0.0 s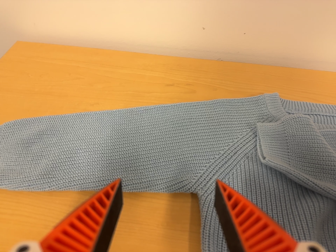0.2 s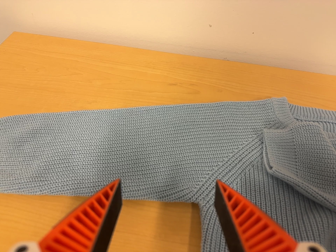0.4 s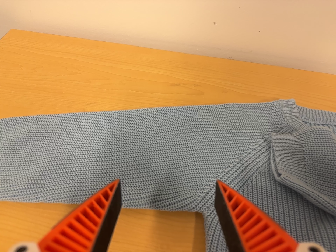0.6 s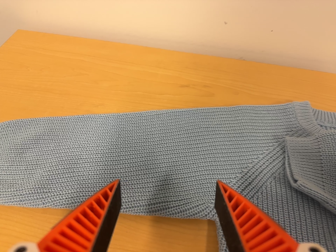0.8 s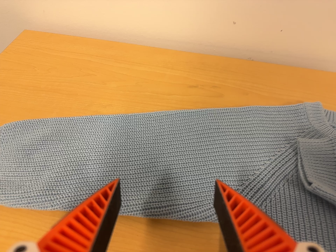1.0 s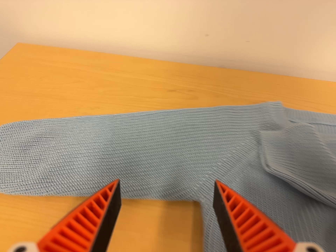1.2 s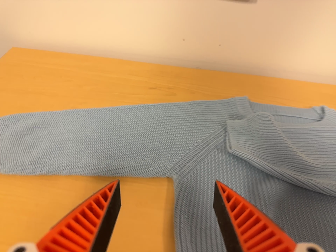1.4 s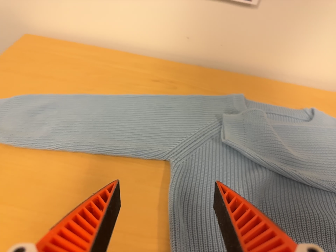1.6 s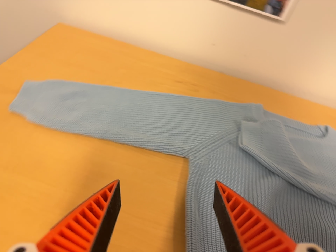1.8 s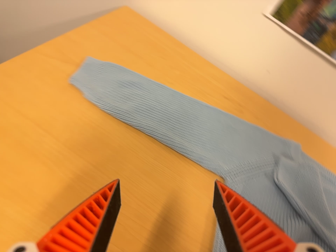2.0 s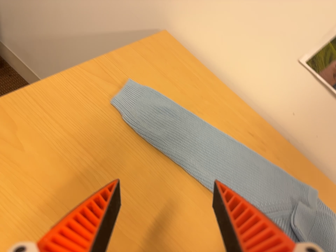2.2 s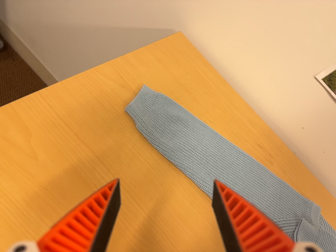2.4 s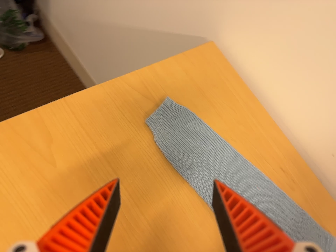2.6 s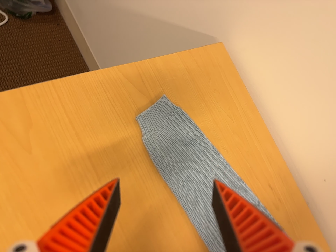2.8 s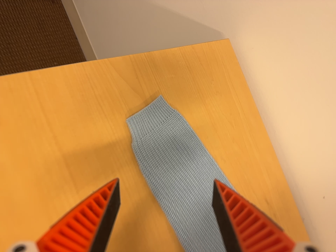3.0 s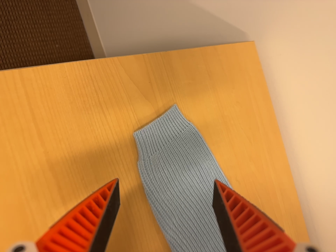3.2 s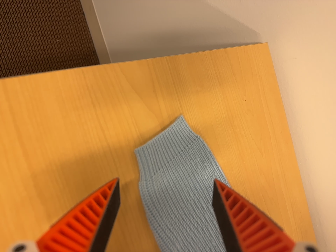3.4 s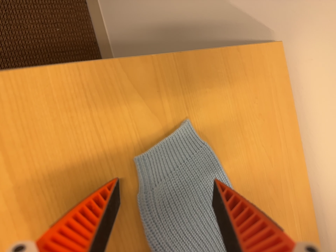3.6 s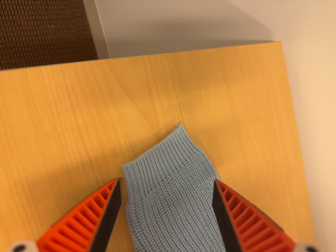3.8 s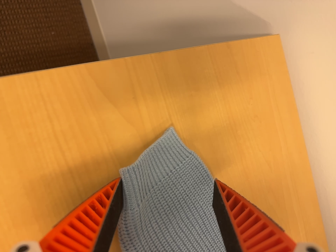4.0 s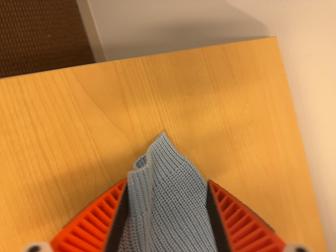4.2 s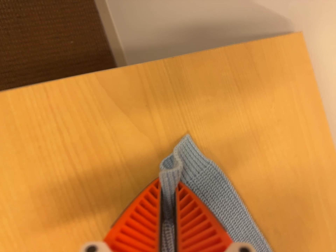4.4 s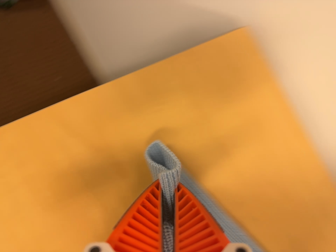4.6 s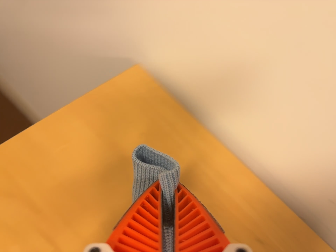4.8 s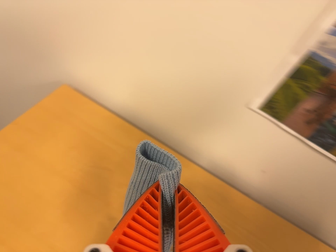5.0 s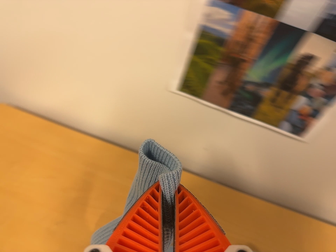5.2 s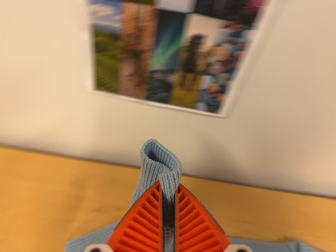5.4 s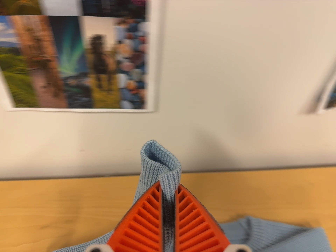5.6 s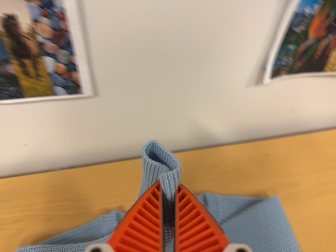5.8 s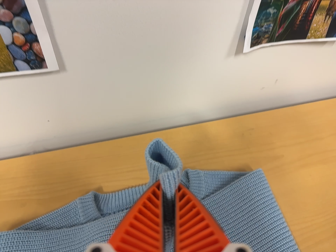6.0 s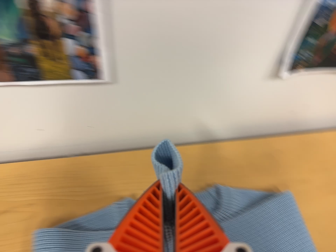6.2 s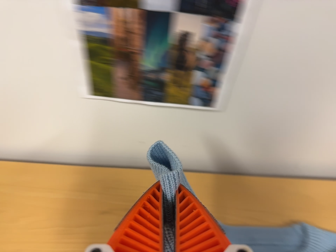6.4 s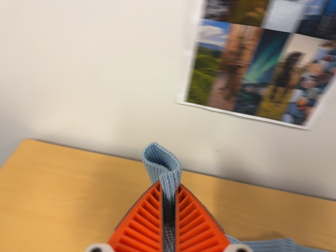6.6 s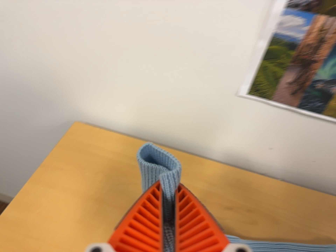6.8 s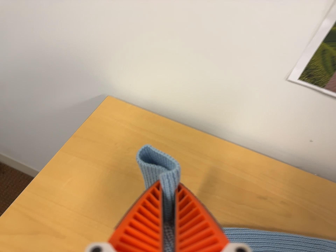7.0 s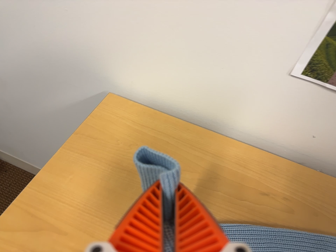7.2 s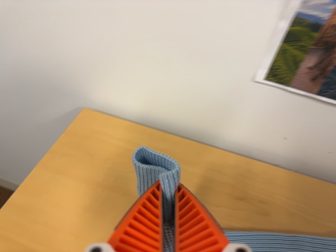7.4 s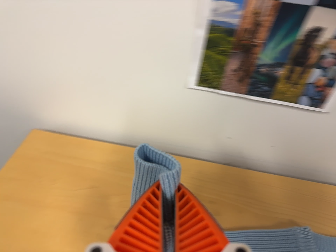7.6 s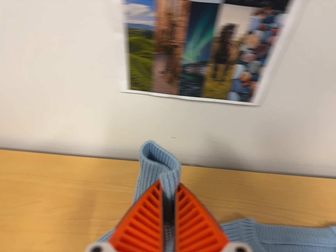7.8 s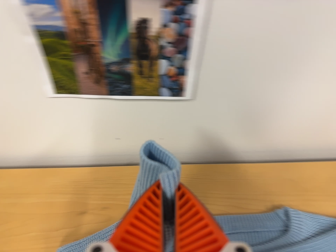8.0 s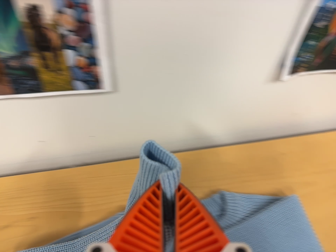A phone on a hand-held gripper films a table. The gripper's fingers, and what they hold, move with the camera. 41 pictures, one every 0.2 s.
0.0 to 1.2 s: The camera travels backward, about 6 cm, so what stands in front gets smaller.
1.2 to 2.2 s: The camera travels to its left, about 20 cm, so close, fixed things drift to the right. It rolls about its line of sight by about 40 degrees, and the scene rotates clockwise.
2.2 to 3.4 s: The camera travels forward and toward the top of its view, about 24 cm, so what stands in front looms larger. Its aim tips toward the bottom of its view by about 10 degrees. It rolls about its line of sight by about 30 degrees, and the scene rotates clockwise.
3.4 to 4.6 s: The camera travels to its right, about 18 cm, so close, fixed things drift to the left. Its aim tips toward the top of its view by about 10 degrees, and the scene shifts downward. It rolls about its line of sight by about 30 degrees, and the scene rotates counterclockwise.
4.6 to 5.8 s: The scene slides to the left, as the camera pans about 20 degrees to its right. It travels to its right, about 40 cm, so close, fixed things drift to the left. It rolls about its line of sight by about 55 degrees, and the scene rotates counterclockwise.
5.8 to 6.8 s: The scene slides to the right, as the camera pans about 25 degrees to its left. It travels to its left, about 36 cm, so close, fixed things drift to the right. It rolls about its line of sight by about 30 degrees, and the scene rotates clockwise.
6.8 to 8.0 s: The camera swings to its right by about 20 degrees, and the scene slides to the left. It travels to its right, about 30 cm, so close, fixed things drift to the left. It rolls about its line of sight by about 25 degrees, and the scene rotates counterclockwise.
The film runs forward here.
